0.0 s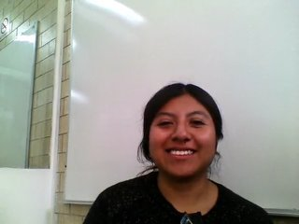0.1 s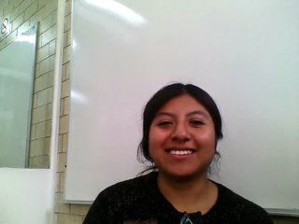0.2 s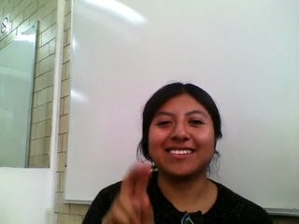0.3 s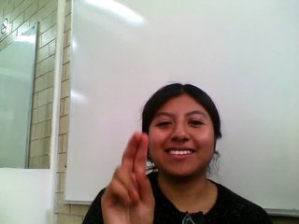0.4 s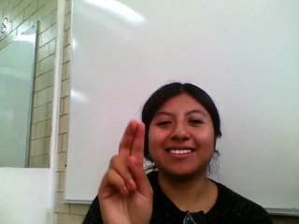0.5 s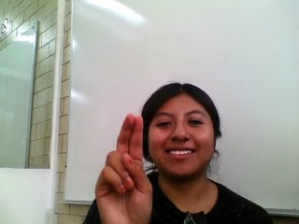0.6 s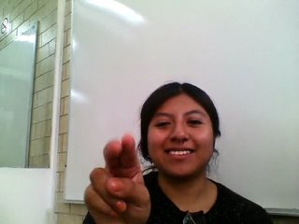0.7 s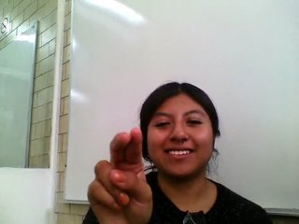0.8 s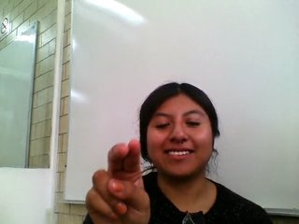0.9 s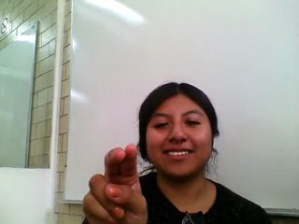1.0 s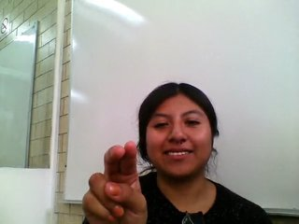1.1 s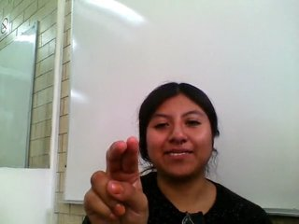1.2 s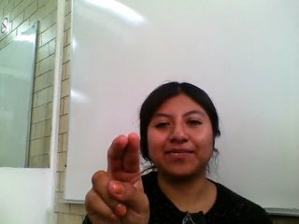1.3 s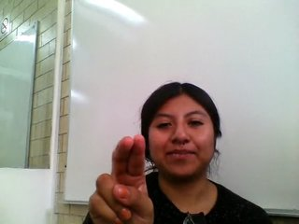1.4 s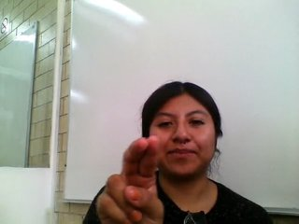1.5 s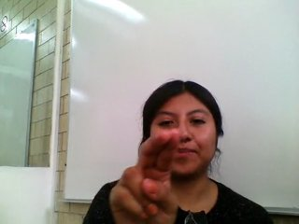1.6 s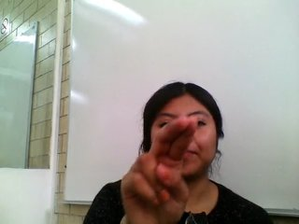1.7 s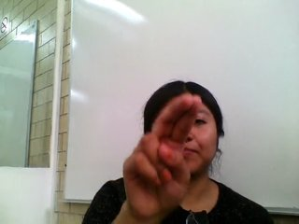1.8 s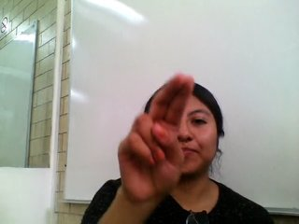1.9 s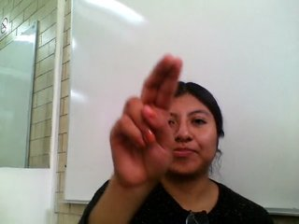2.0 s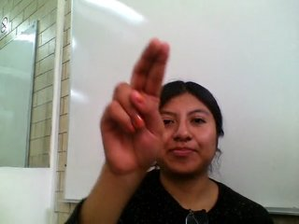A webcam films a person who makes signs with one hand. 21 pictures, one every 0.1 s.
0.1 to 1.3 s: Click with two fingers.
1.4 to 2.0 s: Pointing with two fingers.
